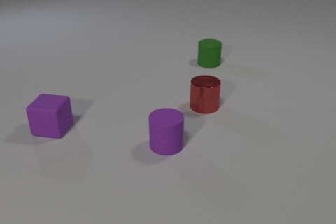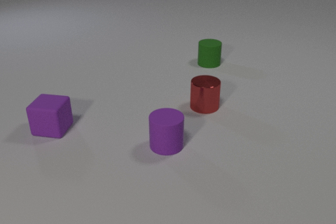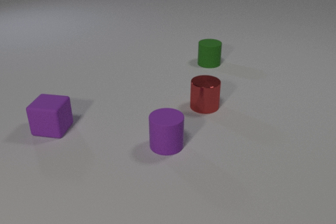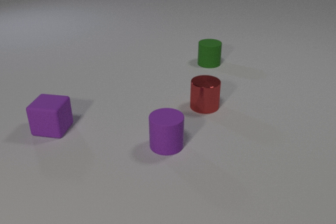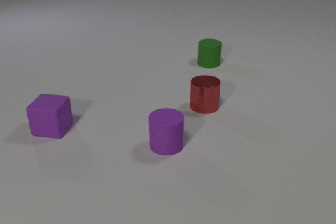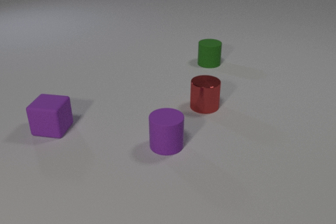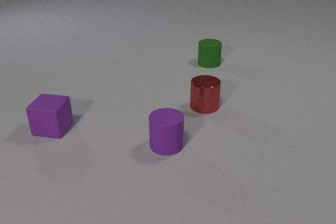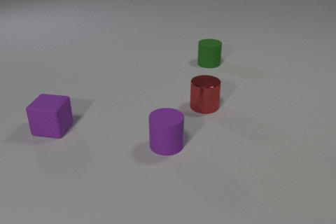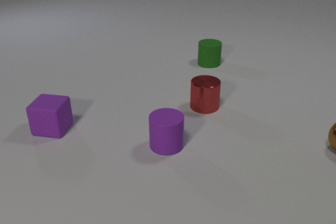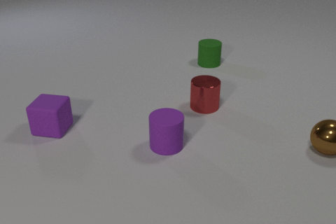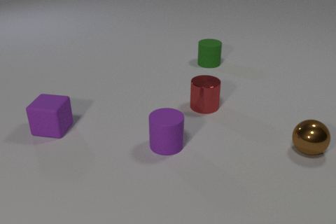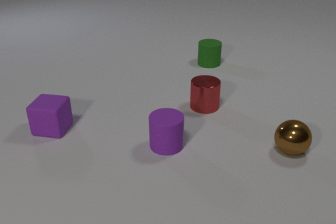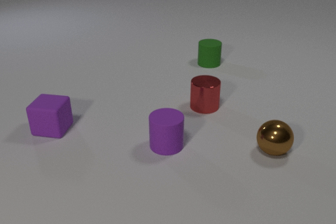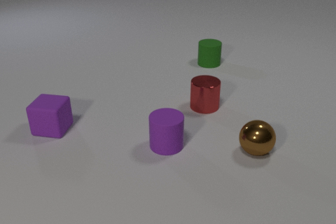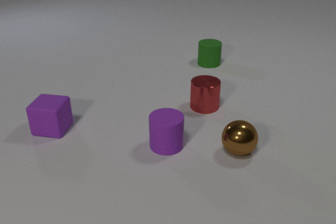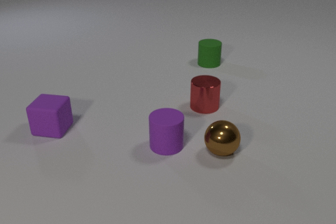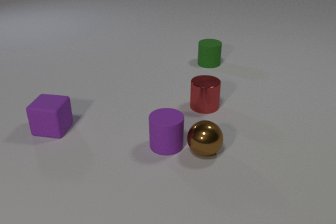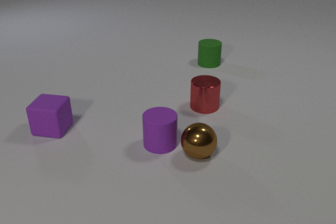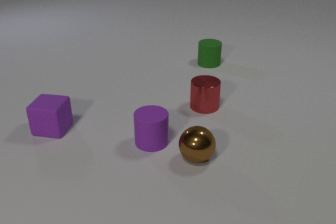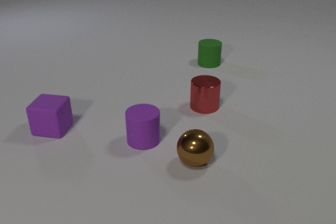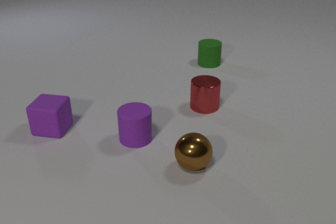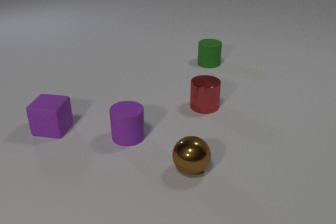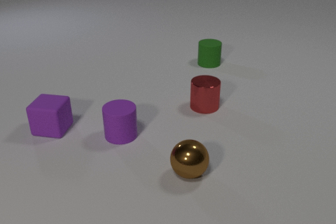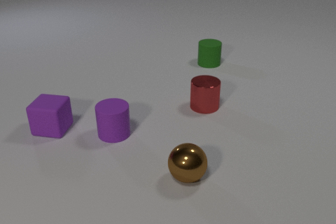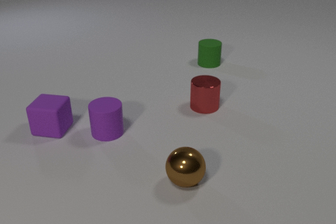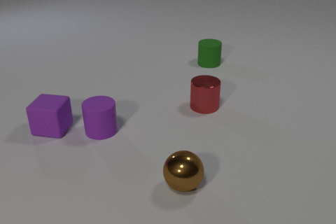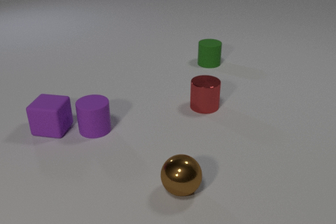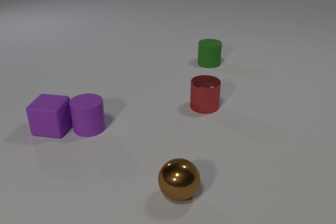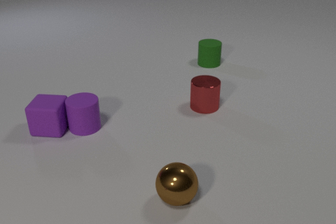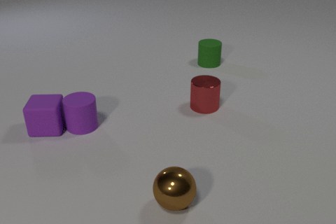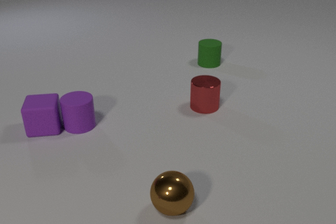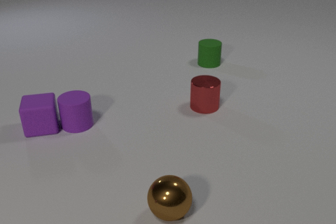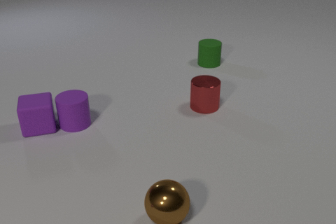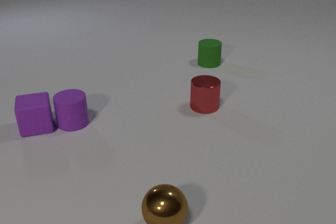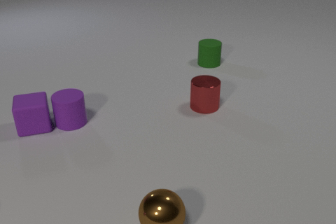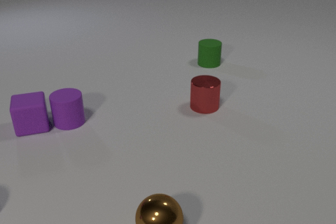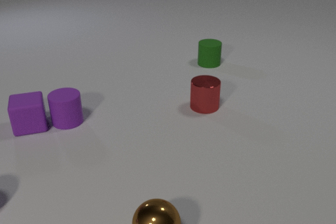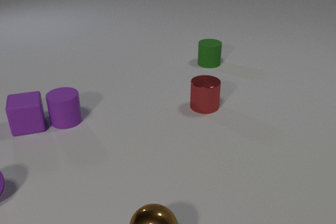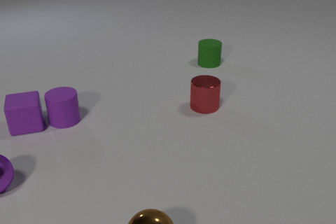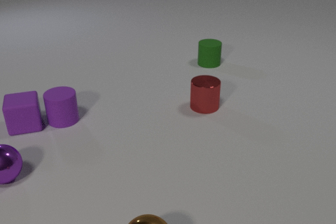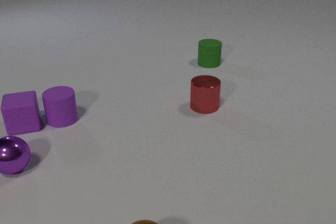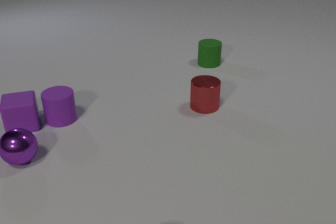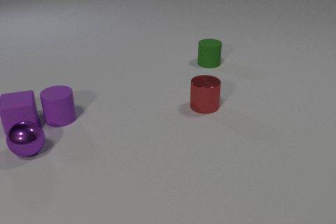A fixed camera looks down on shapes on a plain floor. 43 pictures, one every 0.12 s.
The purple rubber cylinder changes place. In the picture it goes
to the left.
0.00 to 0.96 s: The brown metal sphere comes in at the right edge.
0.96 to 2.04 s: The brown metal sphere rolls to the left. The brown metal sphere and the purple rubber cylinder collide.
2.04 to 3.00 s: The brown metal sphere rolls toward the camera. The purple rubber cylinder slides to the left and away from the camera.
3.00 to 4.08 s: The brown metal sphere rolls toward the camera. The purple rubber cylinder slides to the left and away from the camera. The purple rubber cube slides to the left and away from the camera, spins so that its near face slides to the right, counterclockwise seen from above. The purple rubber cylinder and the purple rubber cube collide.
4.08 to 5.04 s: The brown metal sphere rolls toward the camera, leaves at the bottom edge. The purple rubber cylinder slides to the left and away from the camera. The purple rubber cube slides to the left and away from the camera. The purple metal sphere comes in at the left edge, rolls away from the camera and to the right.
What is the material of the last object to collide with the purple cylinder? rubber.
How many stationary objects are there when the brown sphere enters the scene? 4.
Are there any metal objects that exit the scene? yes.
